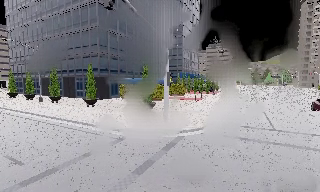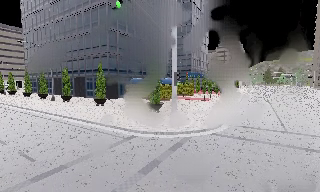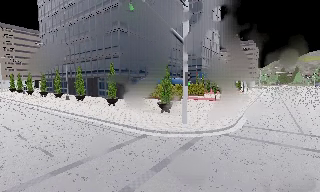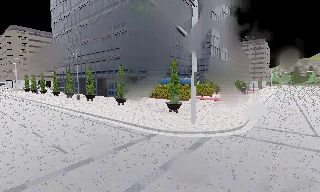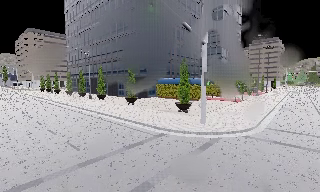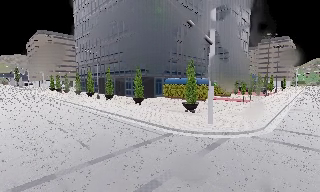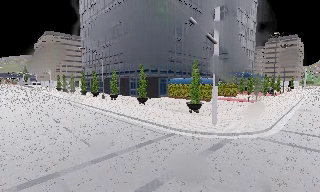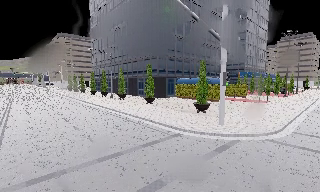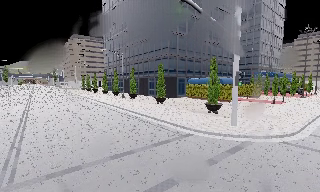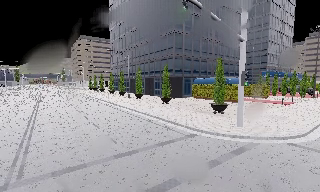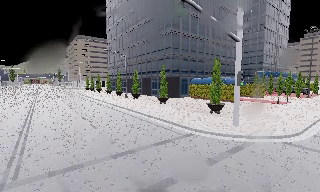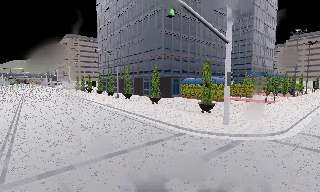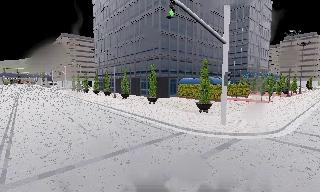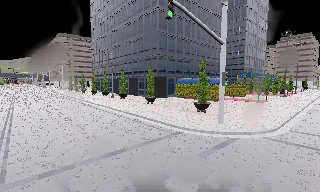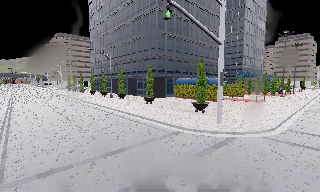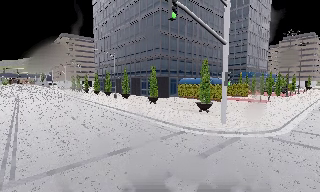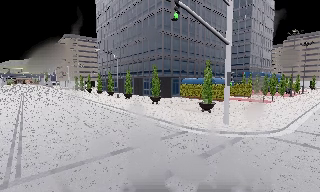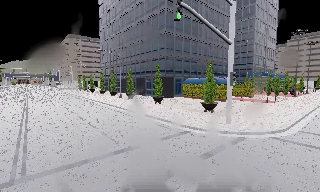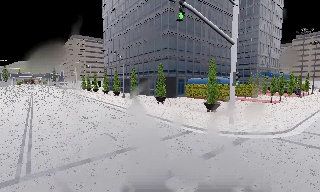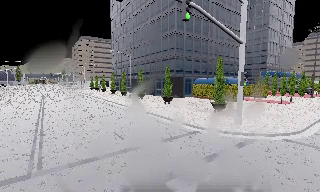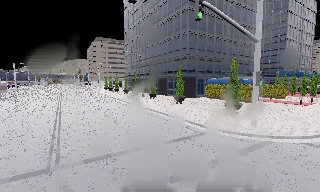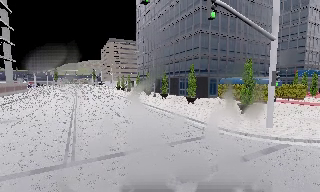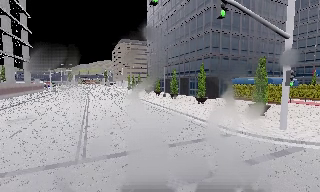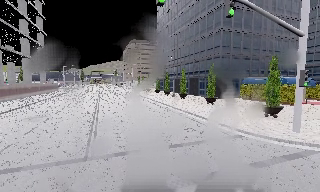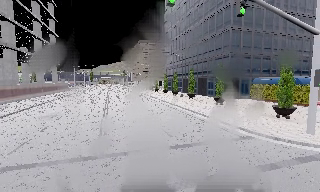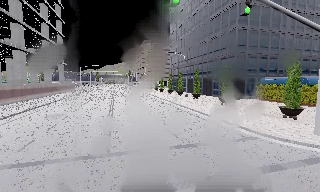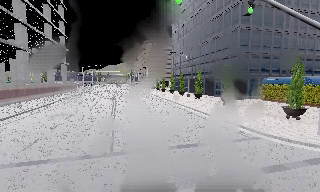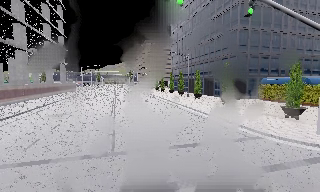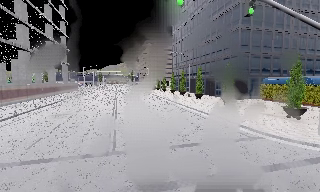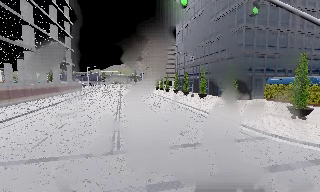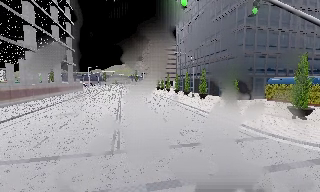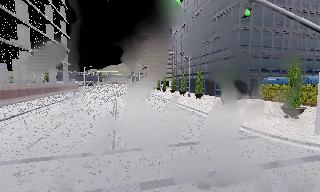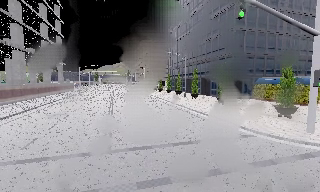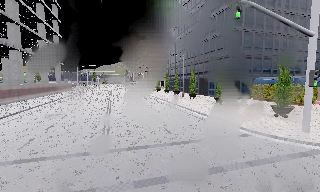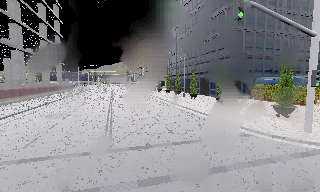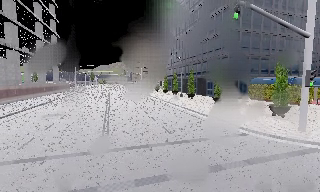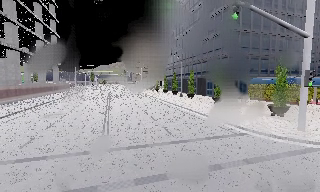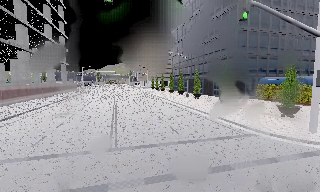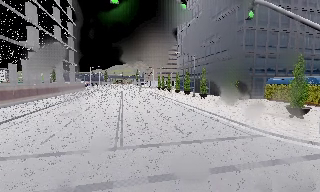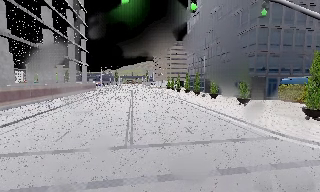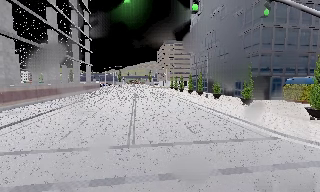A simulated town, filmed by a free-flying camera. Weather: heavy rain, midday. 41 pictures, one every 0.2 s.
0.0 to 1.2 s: The scene slides to the right, as the camera pans about 15 degrees to its left.
1.2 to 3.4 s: The camera travels backward, about 0.5 m, so what stands in front gets smaller.
3.4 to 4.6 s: The camera pans to its left, which is counterclockwise from overhead, by about 20 degrees.
4.6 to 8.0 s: The scene slides to the right, as the camera pans about 10 degrees to its left. It travels backward, about 1 m, so what stands in front gets smaller.
The film runs backward here.
